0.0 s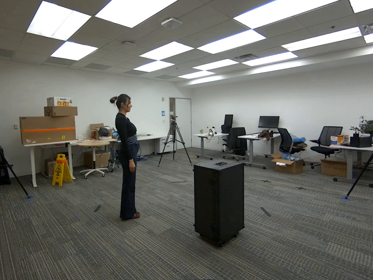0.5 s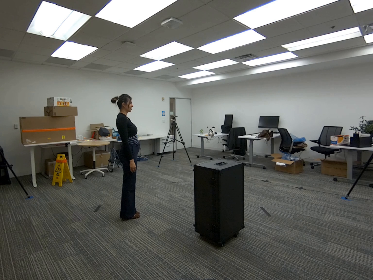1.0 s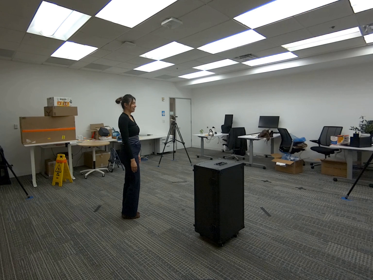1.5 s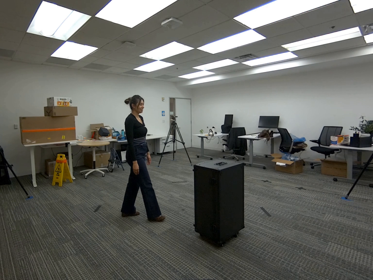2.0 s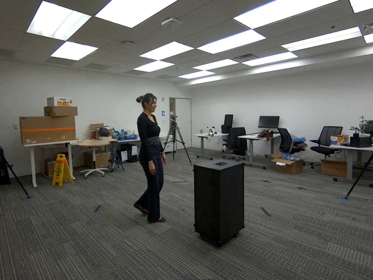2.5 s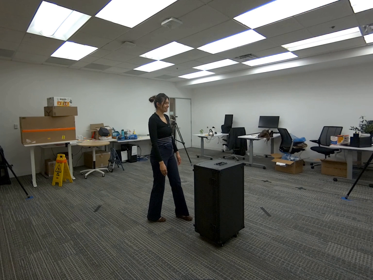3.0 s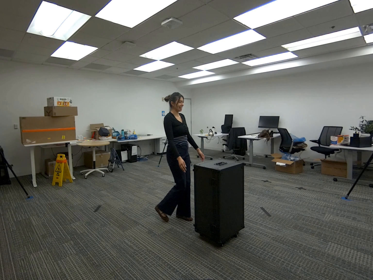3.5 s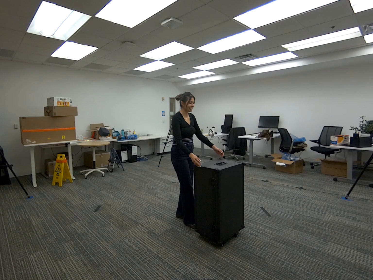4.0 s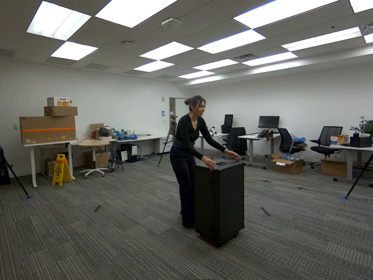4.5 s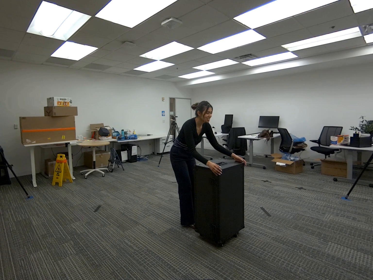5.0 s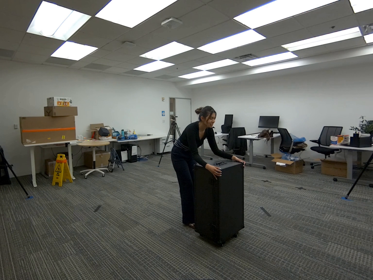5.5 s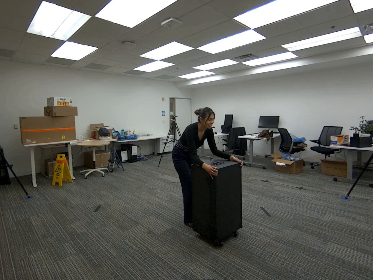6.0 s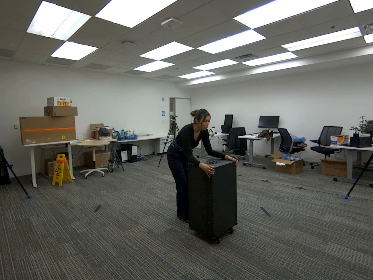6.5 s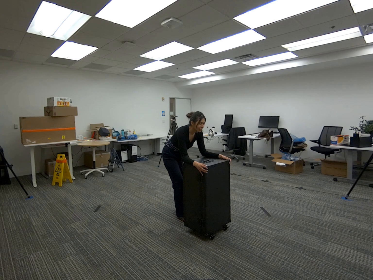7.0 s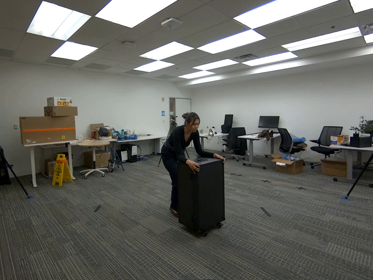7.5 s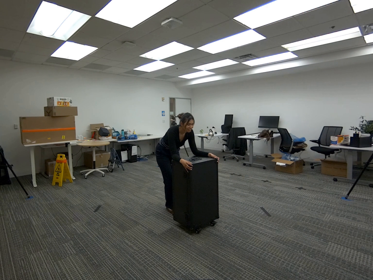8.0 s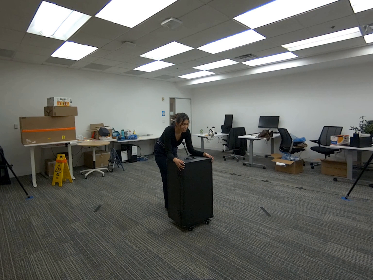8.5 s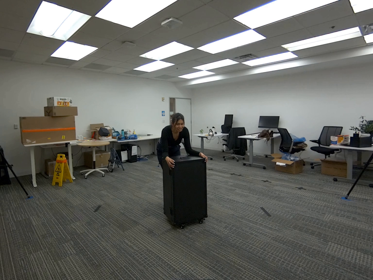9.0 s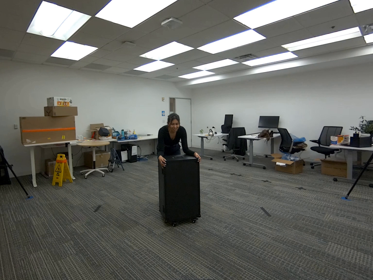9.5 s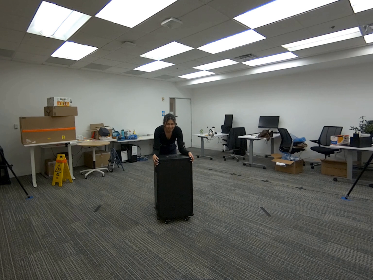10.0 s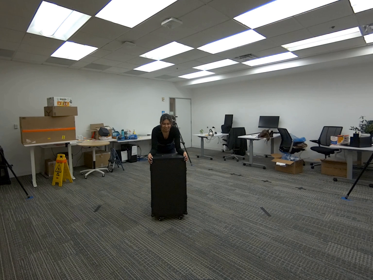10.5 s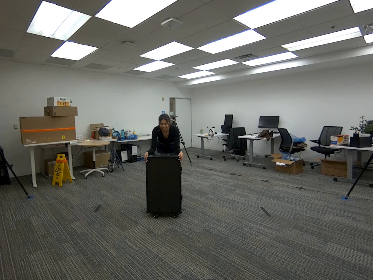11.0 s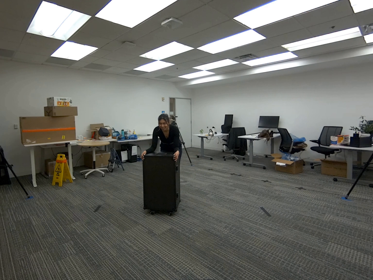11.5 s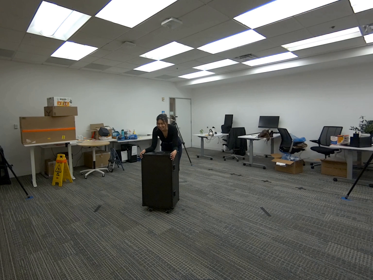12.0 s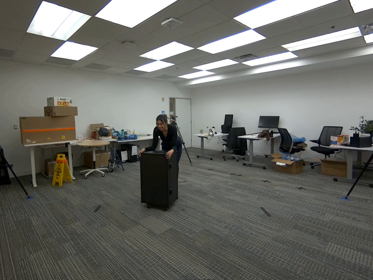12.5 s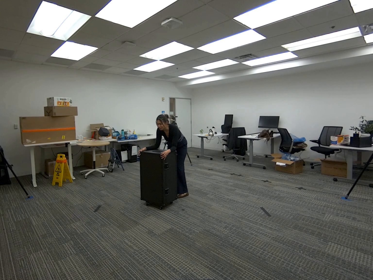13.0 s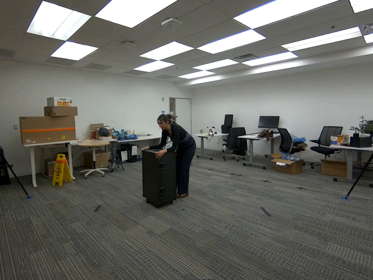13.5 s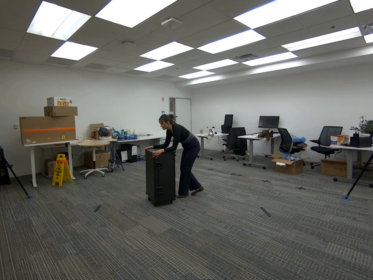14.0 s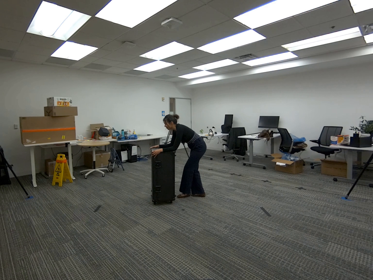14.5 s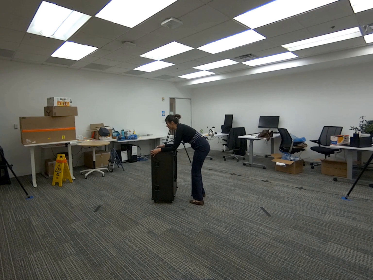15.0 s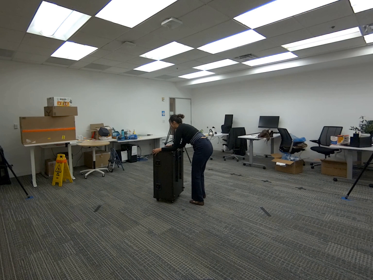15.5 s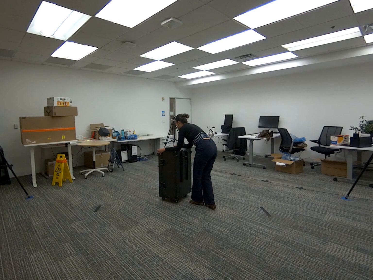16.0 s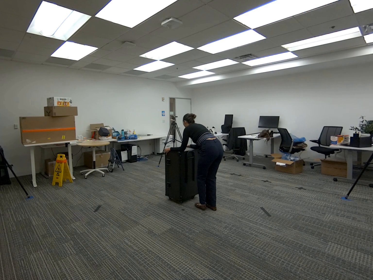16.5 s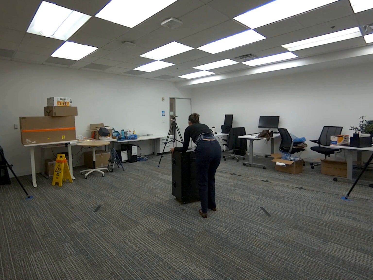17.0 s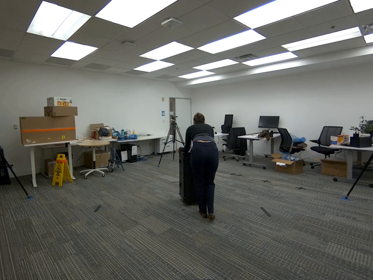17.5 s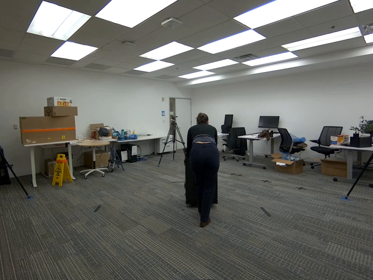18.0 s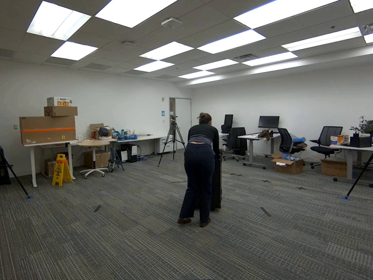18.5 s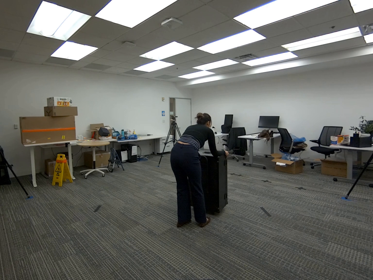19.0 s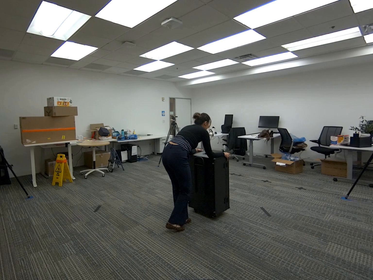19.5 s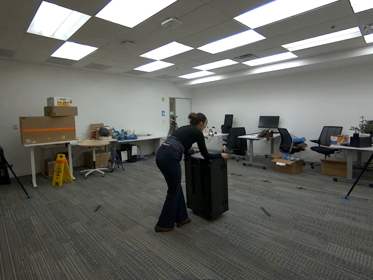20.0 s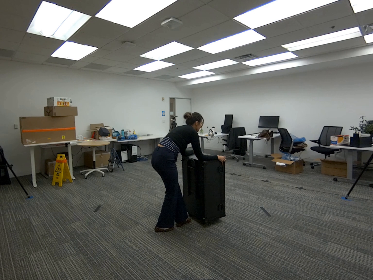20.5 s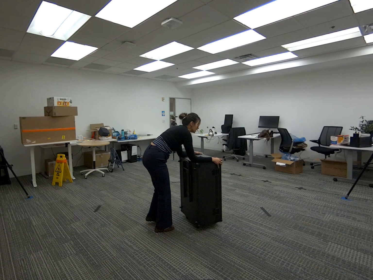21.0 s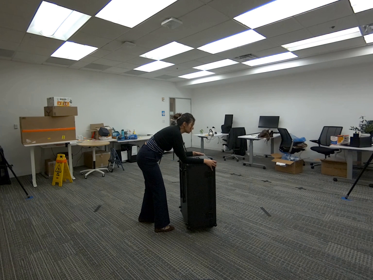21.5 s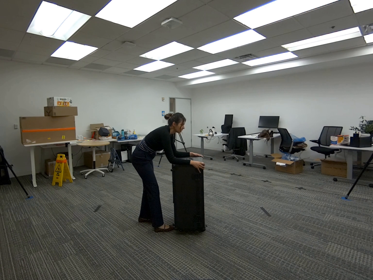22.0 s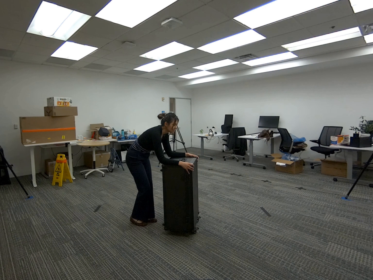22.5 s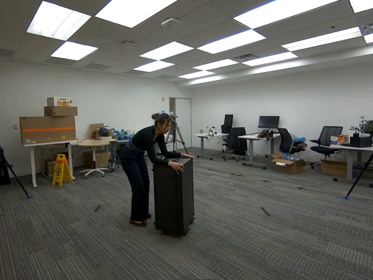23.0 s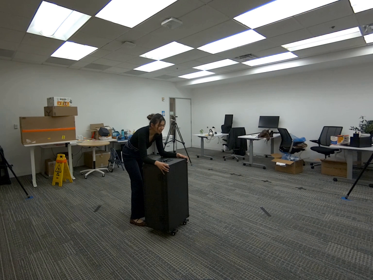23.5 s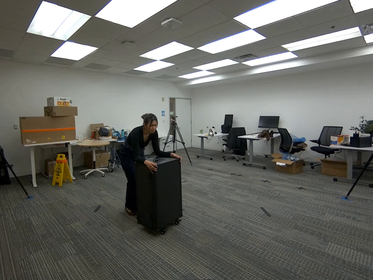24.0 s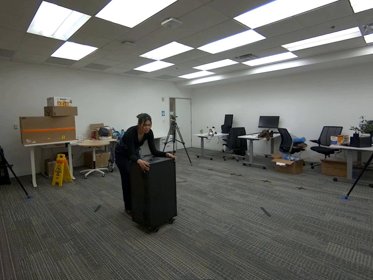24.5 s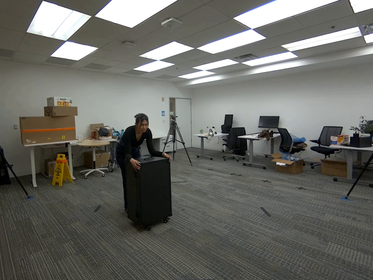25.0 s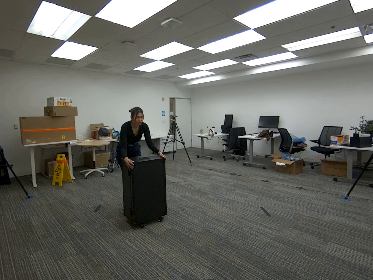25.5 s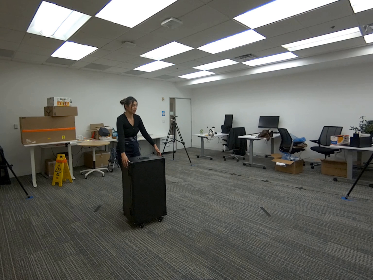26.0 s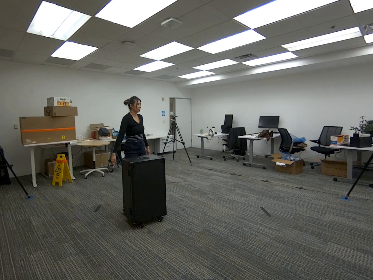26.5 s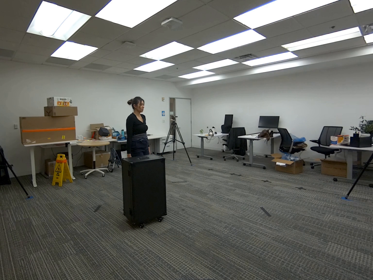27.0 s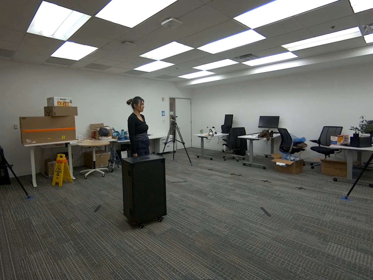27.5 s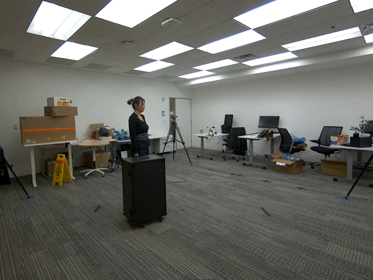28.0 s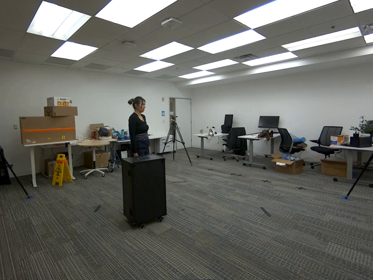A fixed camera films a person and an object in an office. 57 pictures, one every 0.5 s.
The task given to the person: Walk over to the G1 box and pull the G1 box towards you around the bounding area.
